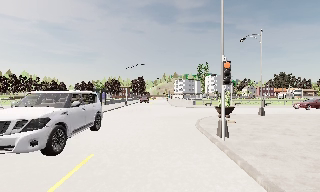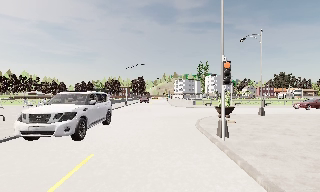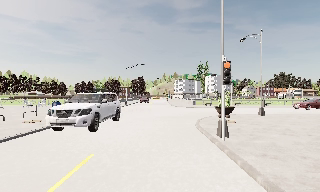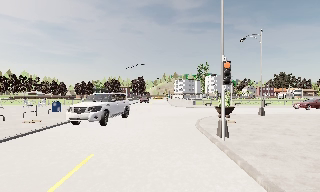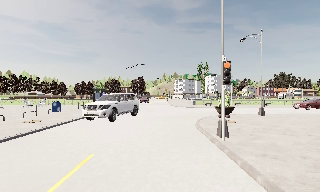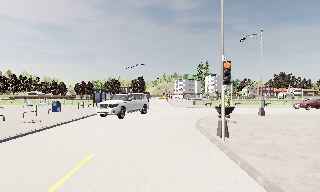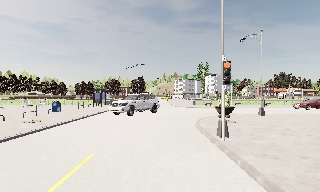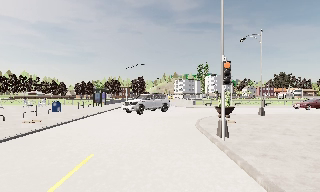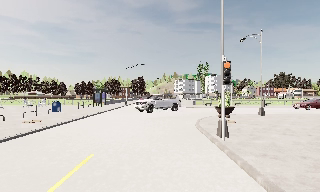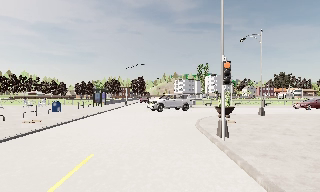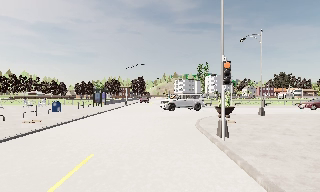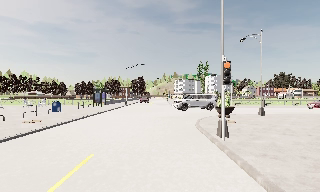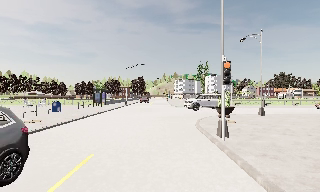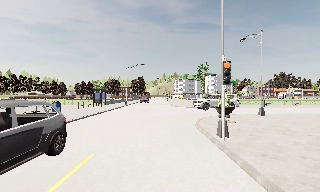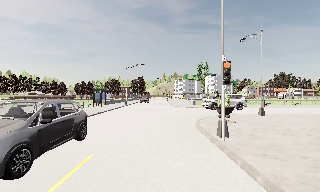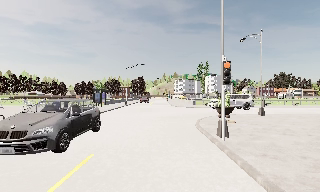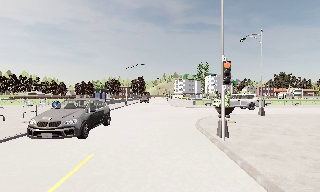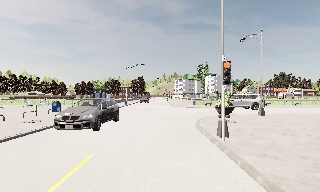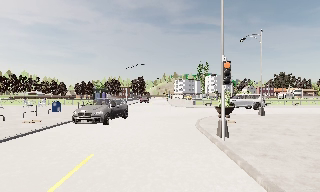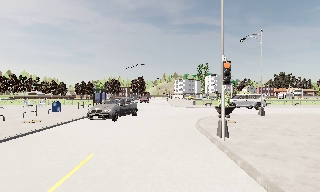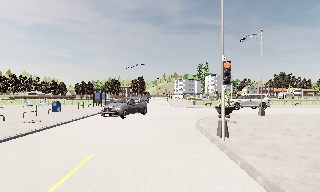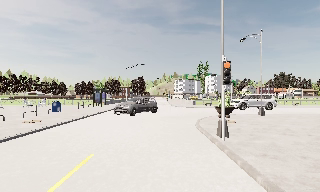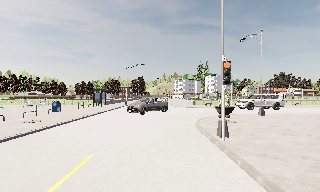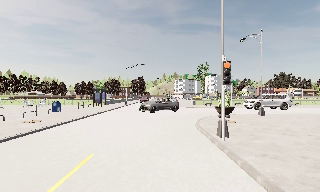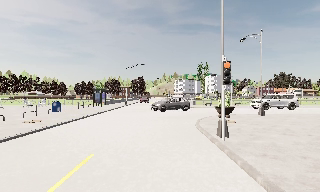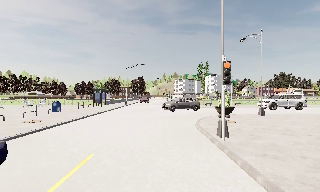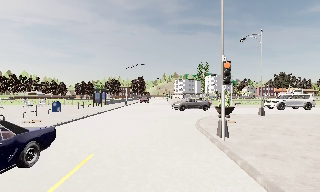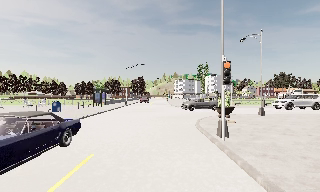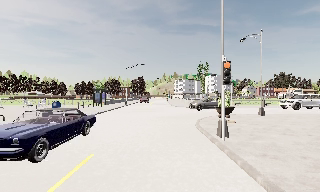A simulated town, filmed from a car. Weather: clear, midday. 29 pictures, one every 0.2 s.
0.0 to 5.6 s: The camera keeps its place and its aim.
The film runs backward here.
